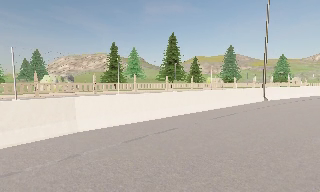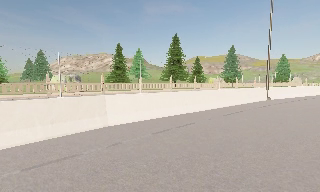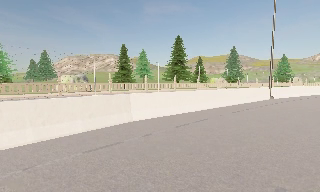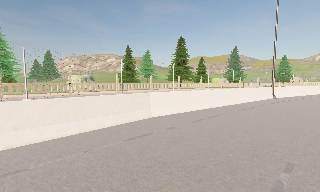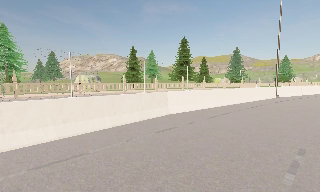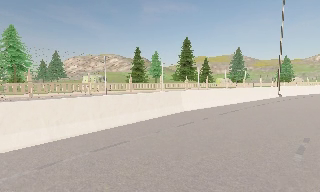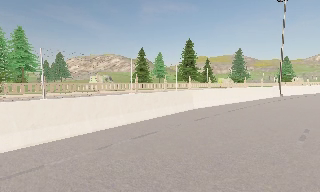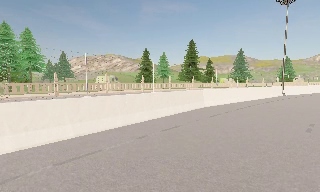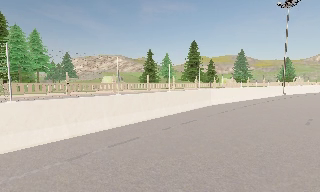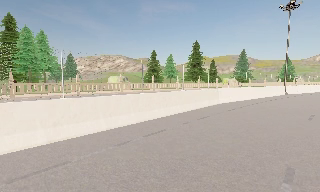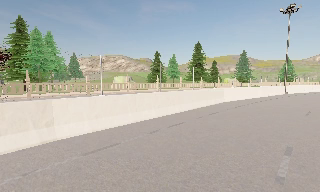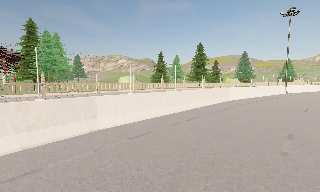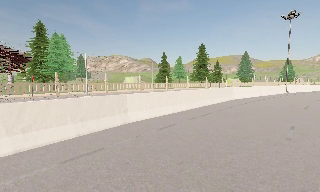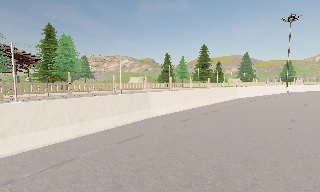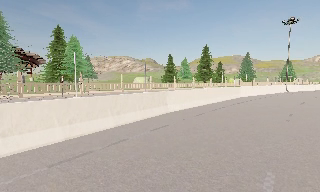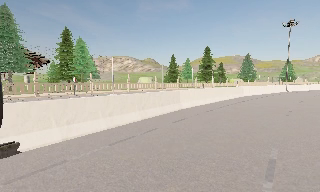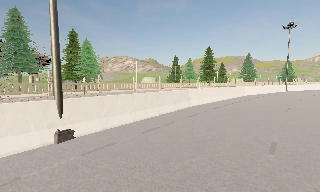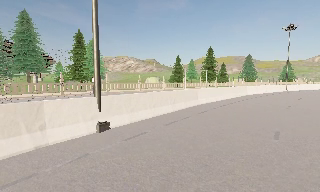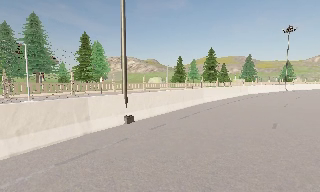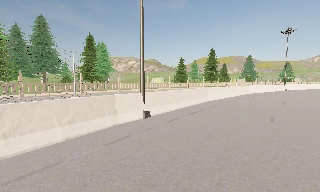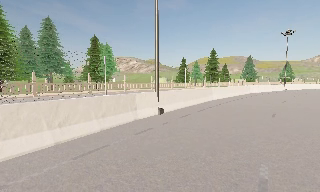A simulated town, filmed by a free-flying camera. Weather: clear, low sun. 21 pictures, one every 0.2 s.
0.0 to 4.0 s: The camera travels backward and to its left, about 25 m, so what stands in front gets smaller.
The film runs backward here.
